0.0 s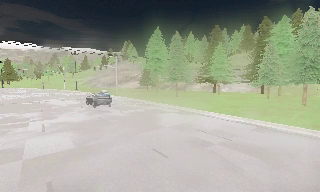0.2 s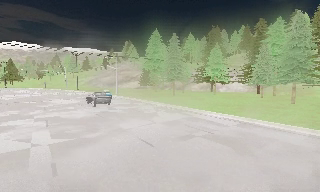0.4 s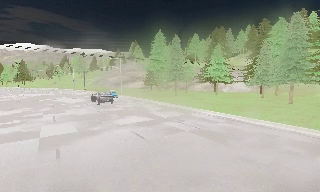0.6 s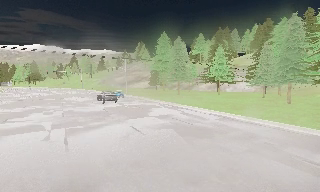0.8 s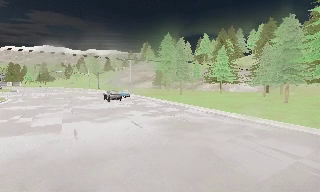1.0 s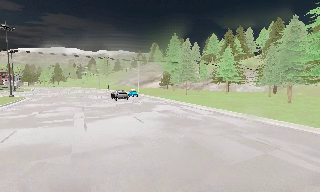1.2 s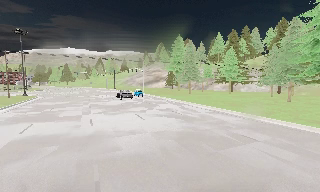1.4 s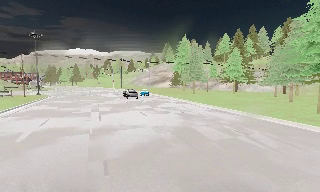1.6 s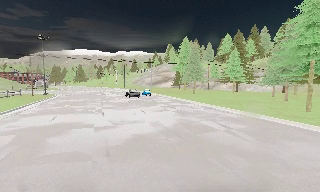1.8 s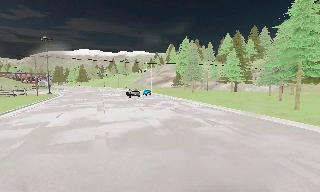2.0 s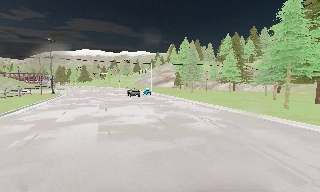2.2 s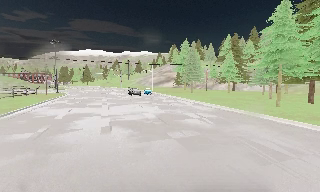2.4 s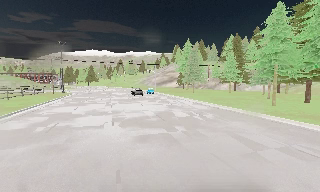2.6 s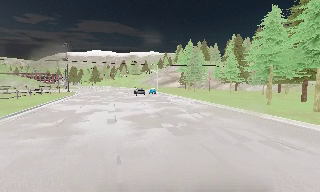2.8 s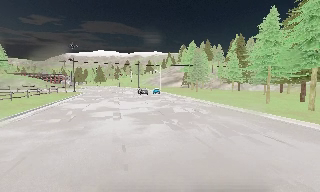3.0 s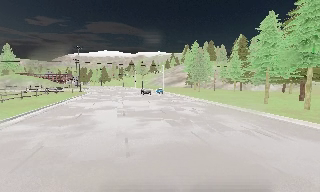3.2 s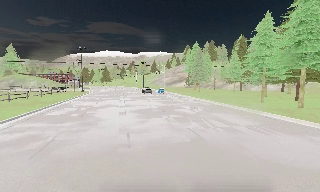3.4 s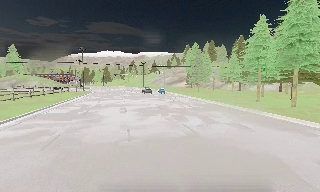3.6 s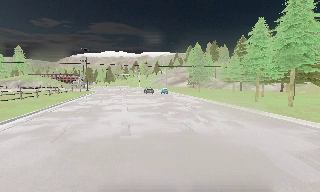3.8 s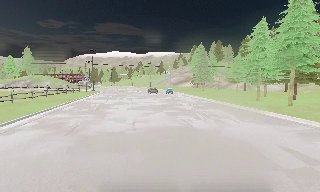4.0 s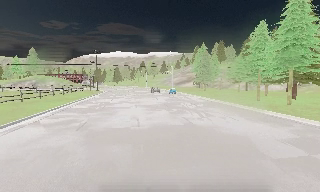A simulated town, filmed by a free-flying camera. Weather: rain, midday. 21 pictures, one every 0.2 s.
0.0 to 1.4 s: The camera pans to its left, which is counterclockwise from overhead, by about 15 degrees. It travels backward and to its right, about 8 m, so what stands in front gets smaller.
1.4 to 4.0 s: The camera pans to its left, which is counterclockwise from overhead, by about 10 degrees. It travels backward, about 12 m, so what stands in front gets smaller.
The film runs backward here.
